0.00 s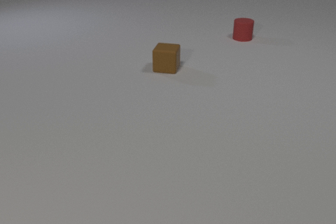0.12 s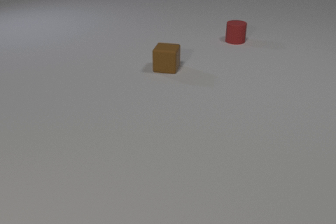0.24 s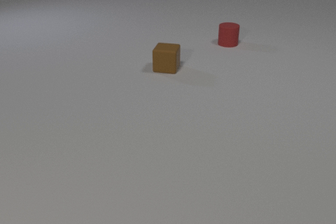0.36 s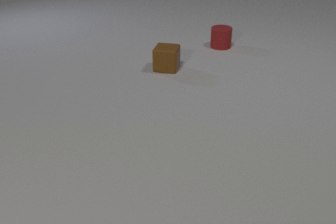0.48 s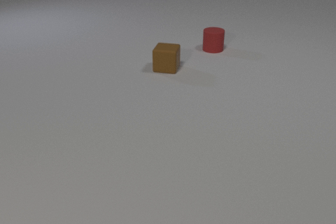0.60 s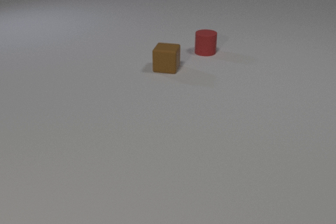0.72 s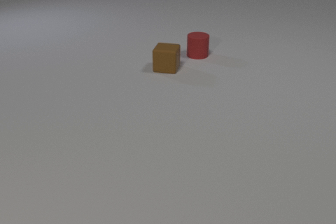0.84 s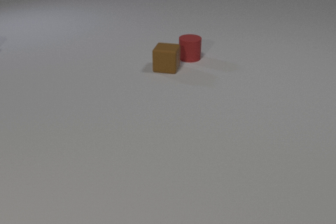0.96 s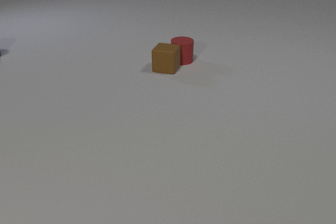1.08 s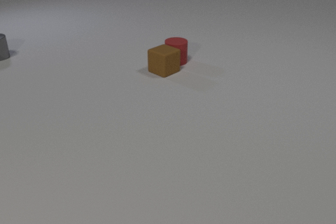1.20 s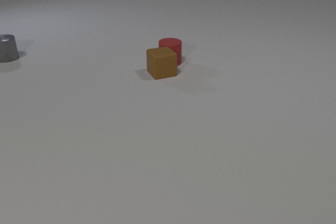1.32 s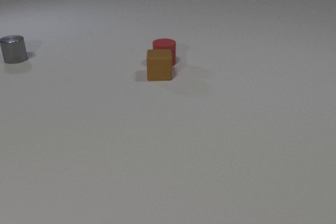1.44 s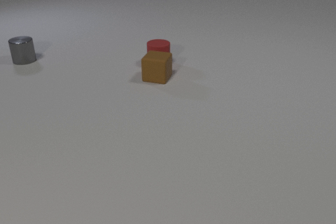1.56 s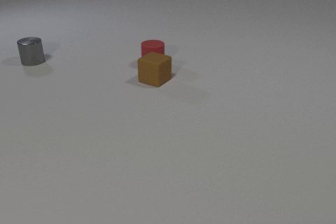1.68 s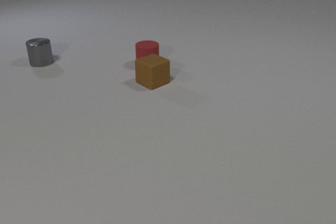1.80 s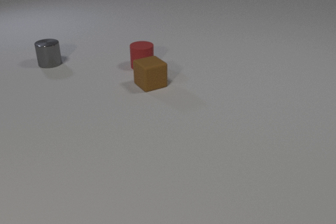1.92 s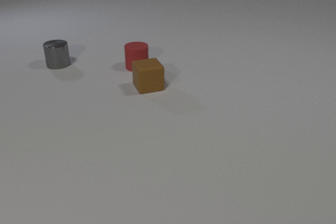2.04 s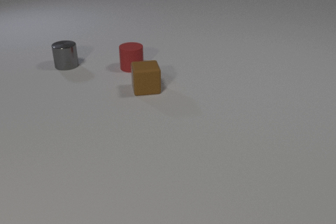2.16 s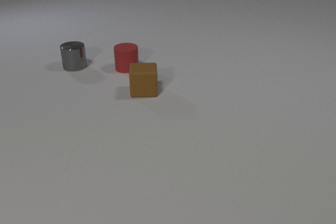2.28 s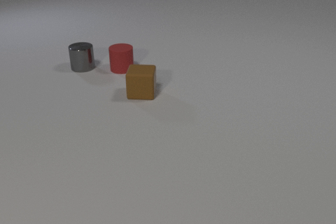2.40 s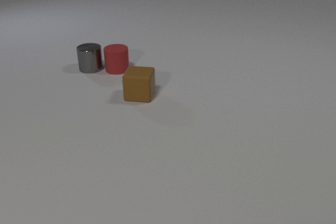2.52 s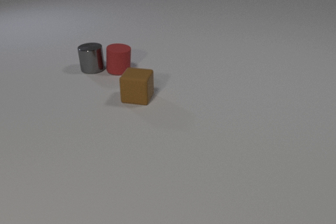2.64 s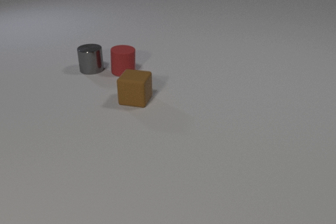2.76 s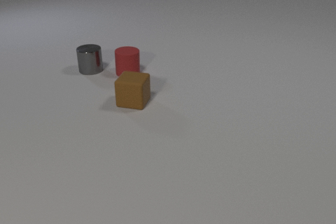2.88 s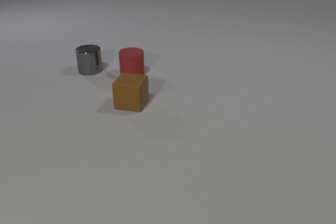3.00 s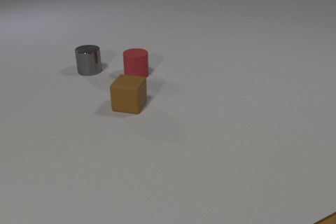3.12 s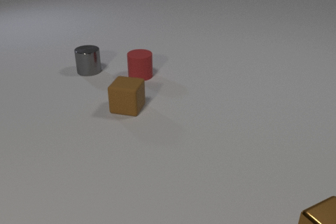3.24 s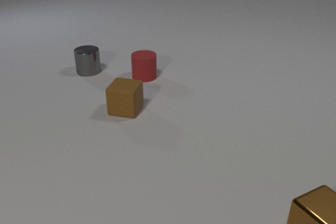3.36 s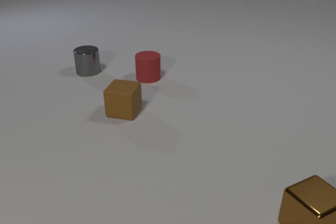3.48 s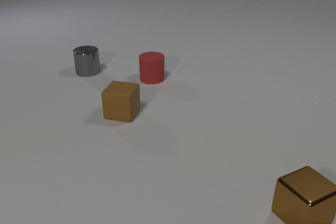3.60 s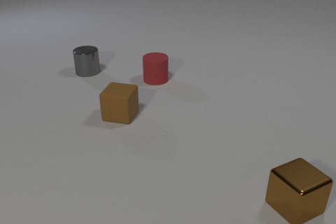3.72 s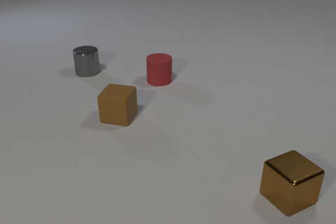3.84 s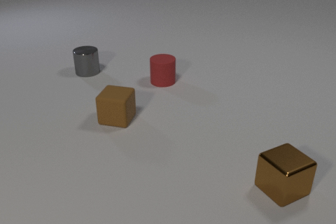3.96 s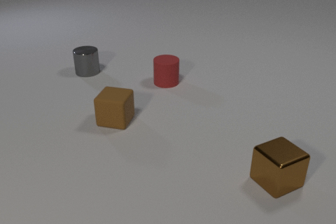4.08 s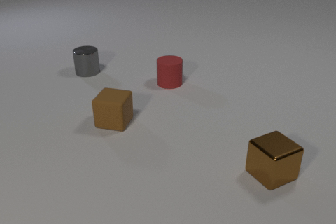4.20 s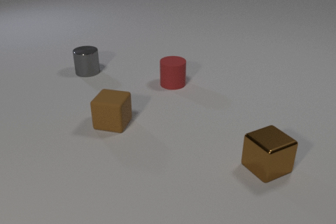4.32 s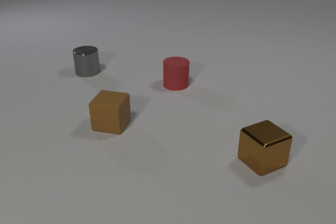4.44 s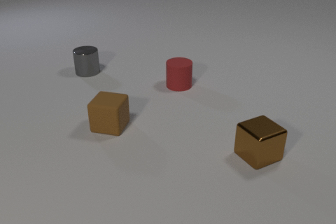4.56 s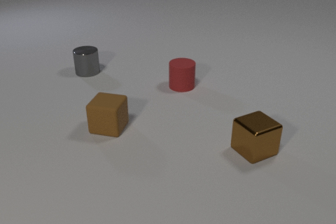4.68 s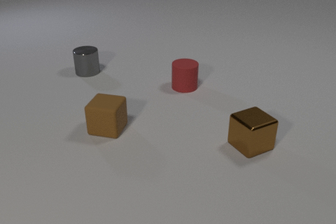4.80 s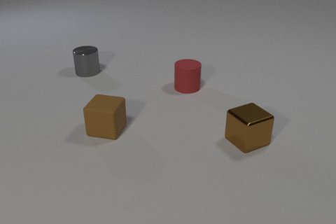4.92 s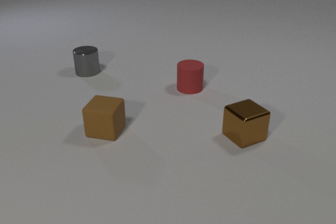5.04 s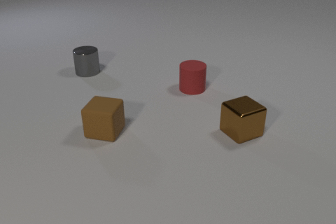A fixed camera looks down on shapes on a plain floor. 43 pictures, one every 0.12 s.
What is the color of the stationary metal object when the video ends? gray.
Are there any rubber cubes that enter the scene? no.
What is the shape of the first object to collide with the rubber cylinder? cube.
0.00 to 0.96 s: The red rubber cylinder slides toward the camera and to the left. The red rubber cylinder and the brown rubber cube collide.
0.96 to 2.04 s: The red rubber cylinder slides to the left. The brown rubber cube slides toward the camera and to the left, spins so that its near face slides to the left, clockwise seen from above. The gray metal cylinder slides to the right and toward the camera.
2.04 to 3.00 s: The red rubber cylinder slides toward the camera. The brown rubber cube slides toward the camera and to the left, spins clockwise seen from above by about 30 degrees, its near face sliding to the left. The gray metal cylinder slides to the right and toward the camera. The red rubber cylinder and the gray metal cylinder collide.
3.00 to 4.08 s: The red rubber cylinder slides to the right and toward the camera. The brown rubber cube slides toward the camera and to the left. The brown metal cube slides away from the camera and to the left.
4.08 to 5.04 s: The red rubber cylinder slides to the right and toward the camera. The brown rubber cube slides toward the camera and to the left. The brown metal cube slides away from the camera and to the left.
